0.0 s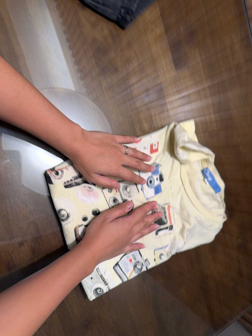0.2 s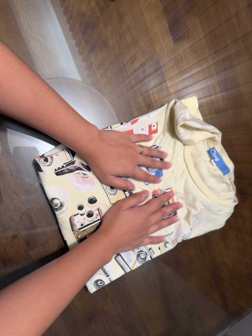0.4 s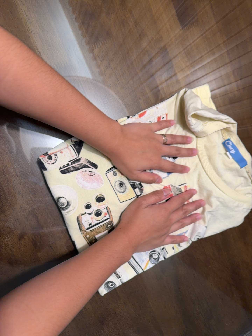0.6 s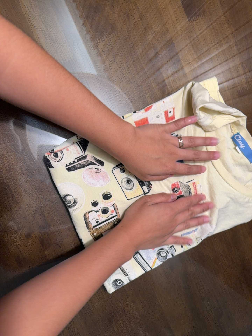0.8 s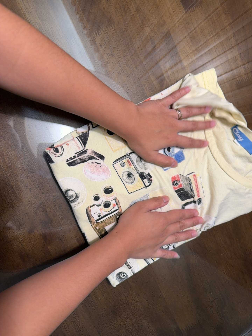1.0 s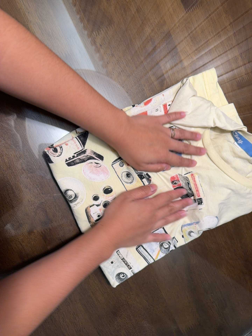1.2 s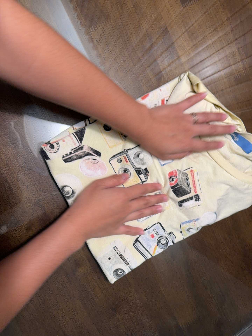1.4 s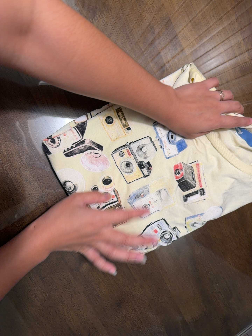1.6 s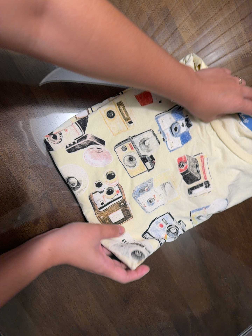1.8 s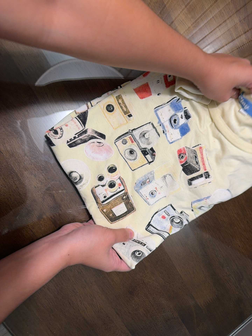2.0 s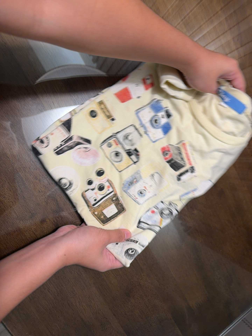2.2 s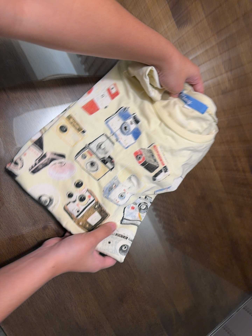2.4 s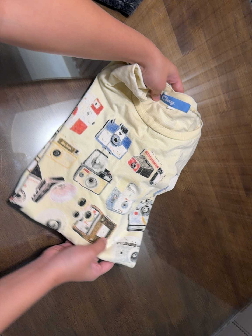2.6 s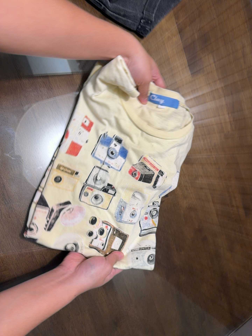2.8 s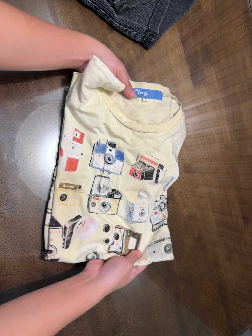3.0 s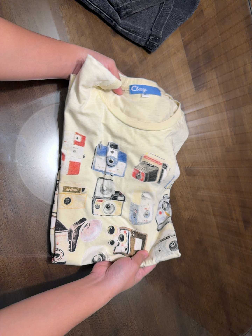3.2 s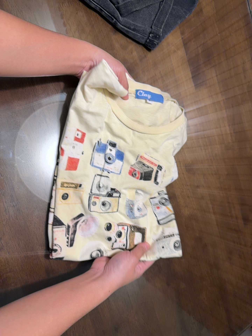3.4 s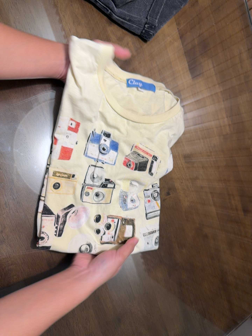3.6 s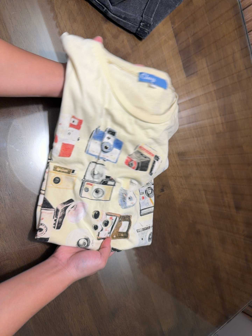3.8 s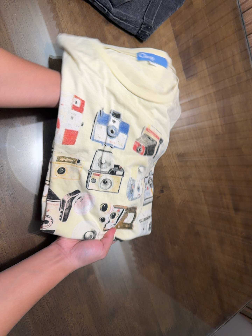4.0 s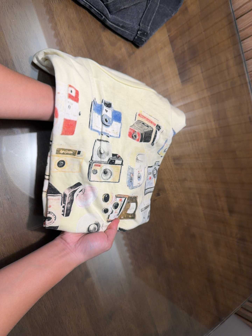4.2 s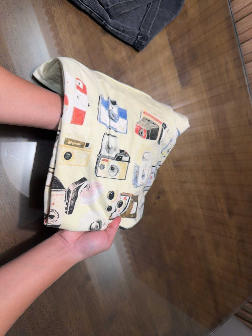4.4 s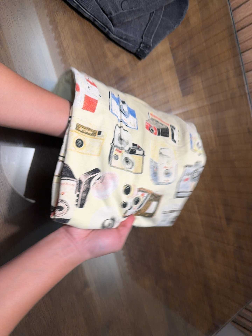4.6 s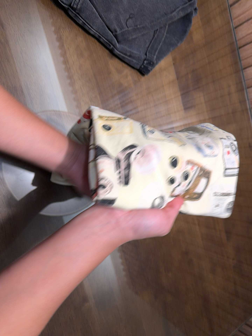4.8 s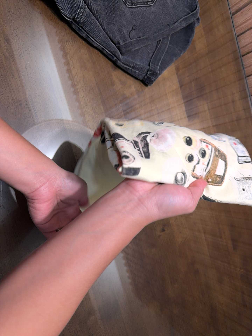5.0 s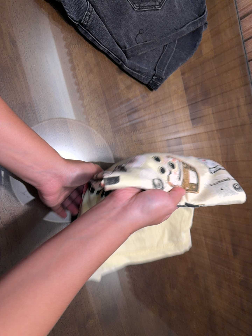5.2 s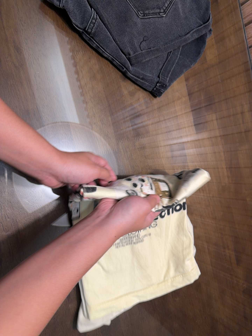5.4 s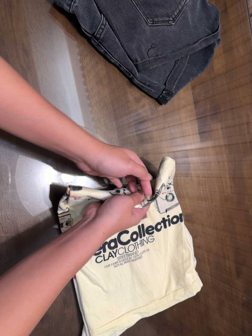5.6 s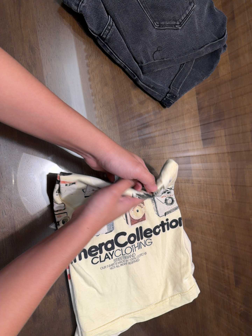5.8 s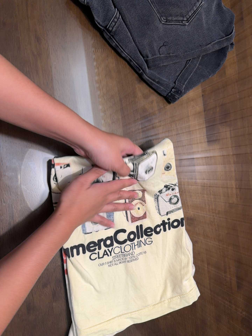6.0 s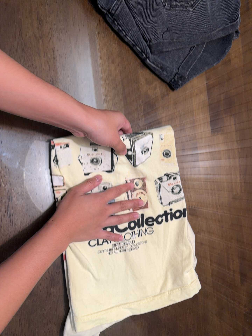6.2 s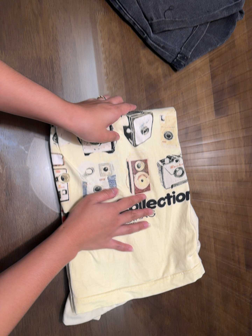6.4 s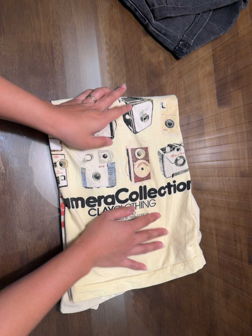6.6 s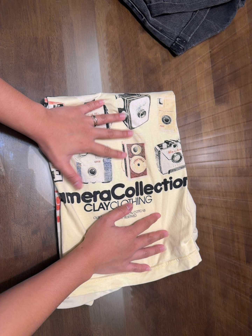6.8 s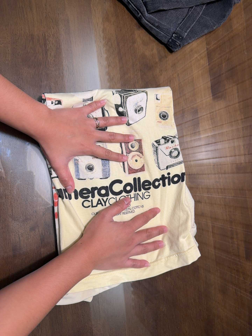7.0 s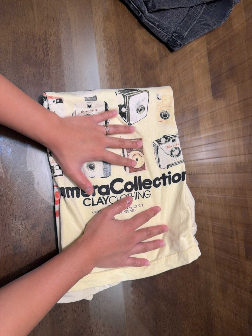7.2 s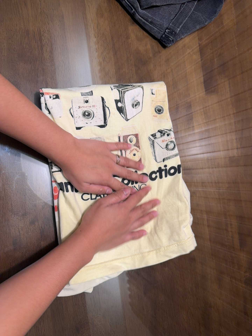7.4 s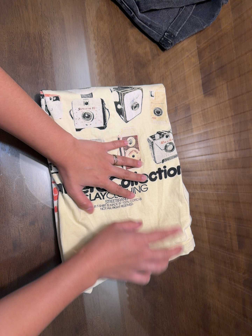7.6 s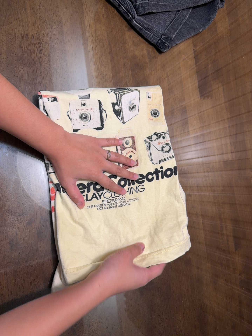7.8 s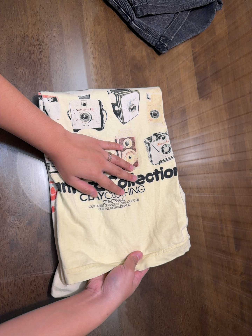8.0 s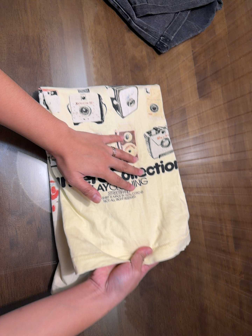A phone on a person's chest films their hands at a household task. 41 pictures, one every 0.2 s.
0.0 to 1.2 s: The camera travels forward, about 8 cm, so what stands in front looms larger.
1.2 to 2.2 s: The camera shifts only a little, or ends up much as it began.
2.2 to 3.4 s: The camera travels to its left, about 8 cm.
3.4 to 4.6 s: The camera shifts only a little, or ends up much as it began.
4.6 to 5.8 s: The camera rolls about its line of sight by about 10 degrees, and the scene rotates clockwise.
5.8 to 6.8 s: The camera travels toward the bottom of its view, about 12 cm, so close, fixed things drift upward.
6.8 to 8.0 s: The camera shifts only a little, or ends up much as it began.
The film runs backward here.
